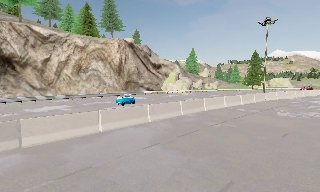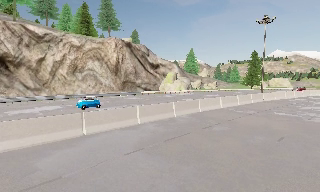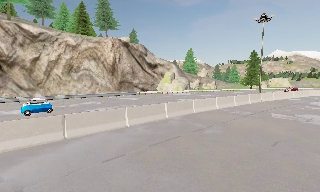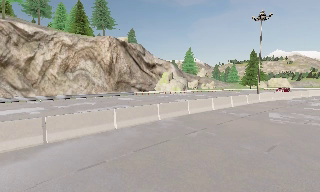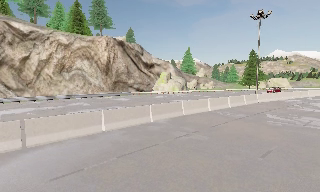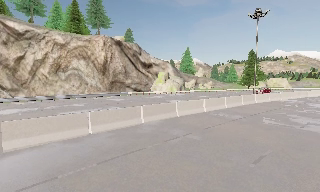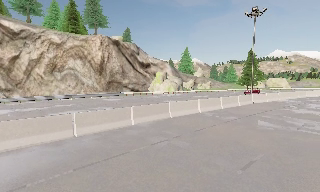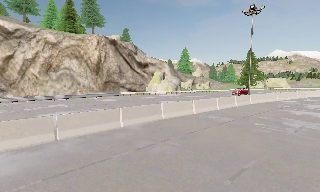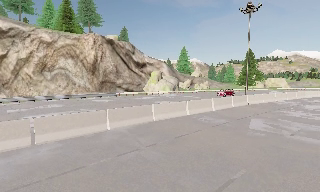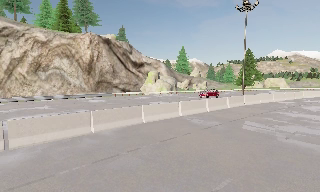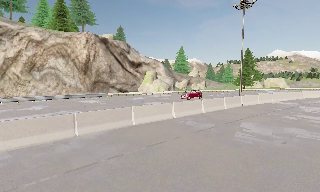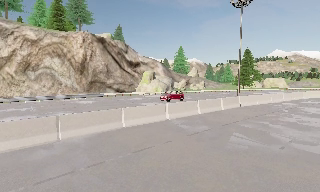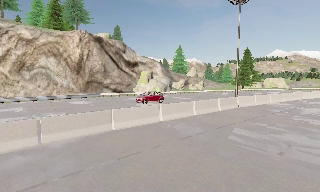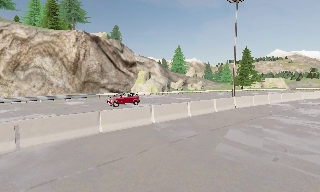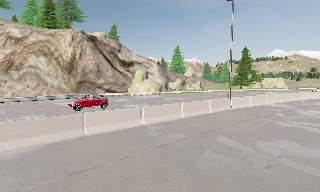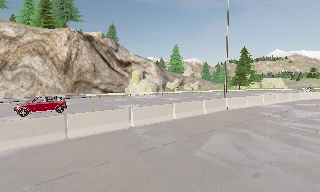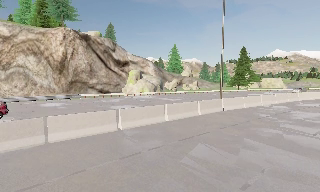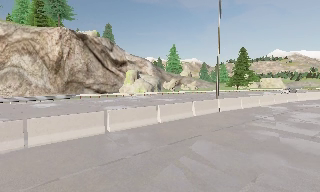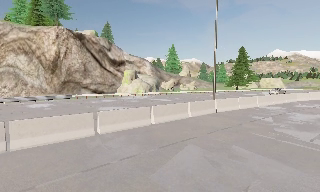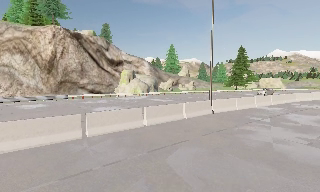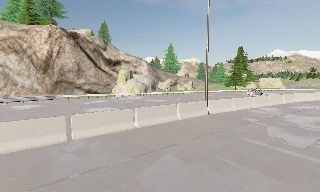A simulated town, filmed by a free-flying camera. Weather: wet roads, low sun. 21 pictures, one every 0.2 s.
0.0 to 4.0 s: The camera travels to its right and forward, about 15 m, so close, fixed things drift to the left.
The film runs forward here.
